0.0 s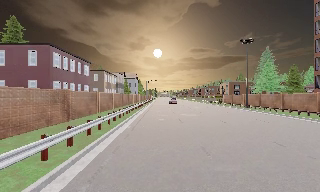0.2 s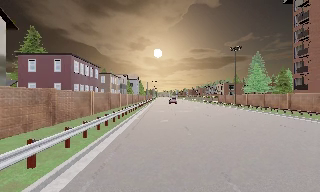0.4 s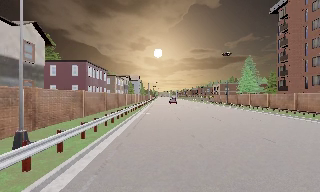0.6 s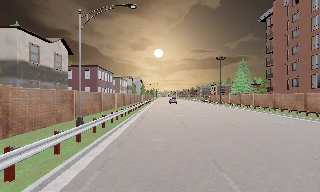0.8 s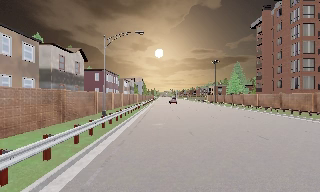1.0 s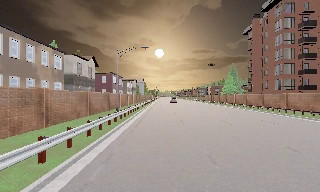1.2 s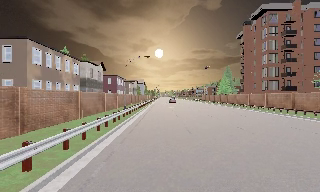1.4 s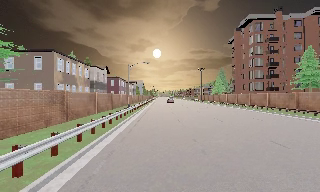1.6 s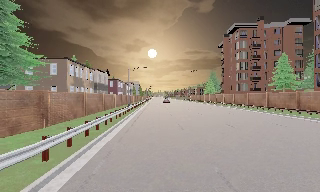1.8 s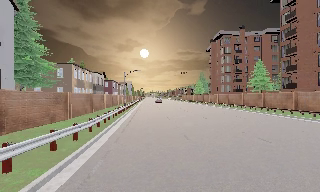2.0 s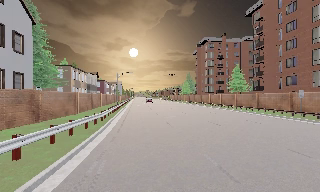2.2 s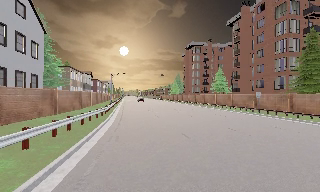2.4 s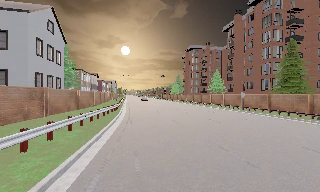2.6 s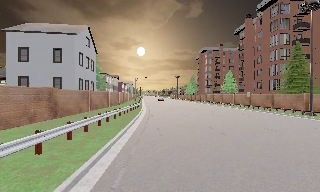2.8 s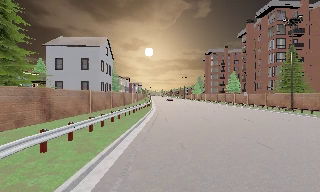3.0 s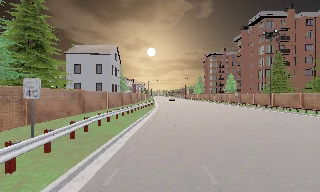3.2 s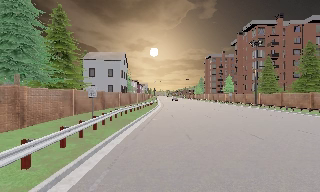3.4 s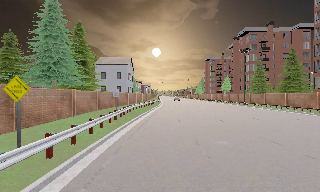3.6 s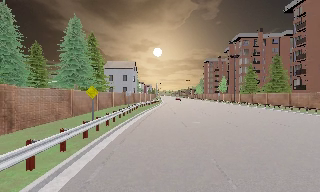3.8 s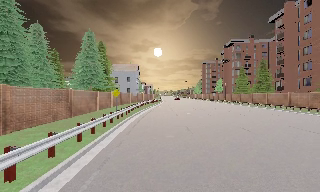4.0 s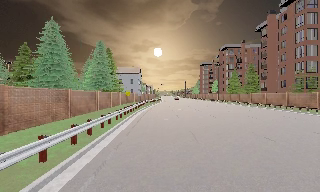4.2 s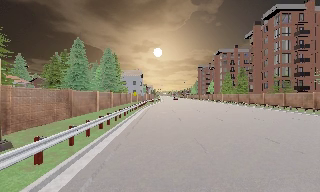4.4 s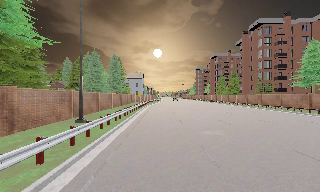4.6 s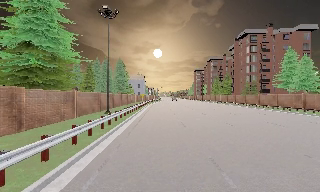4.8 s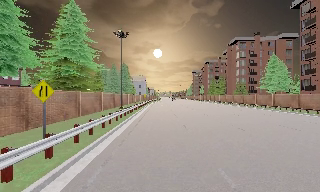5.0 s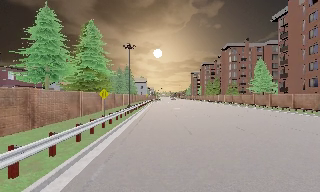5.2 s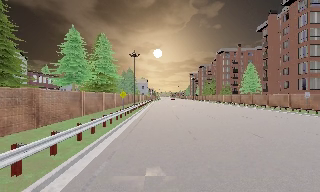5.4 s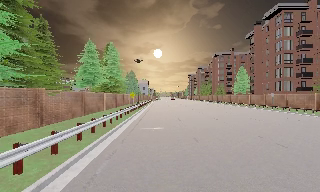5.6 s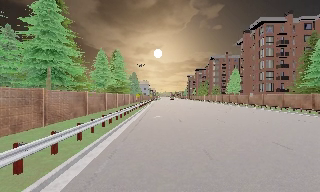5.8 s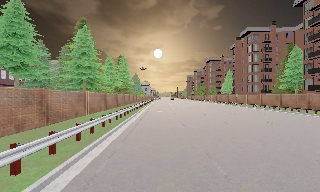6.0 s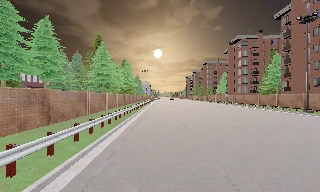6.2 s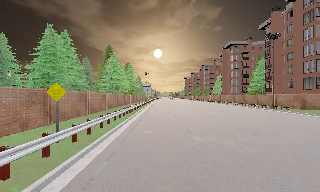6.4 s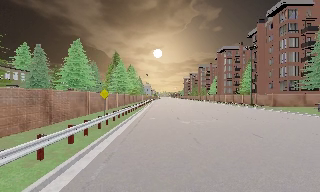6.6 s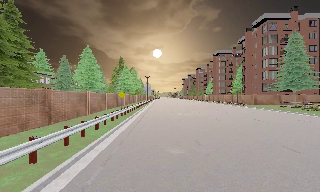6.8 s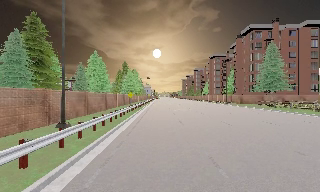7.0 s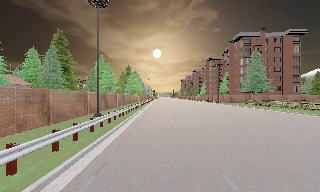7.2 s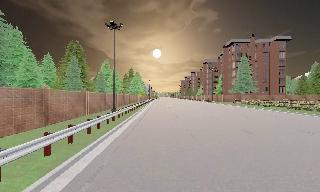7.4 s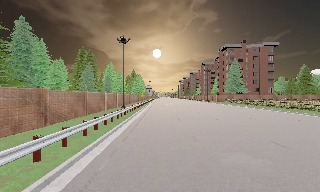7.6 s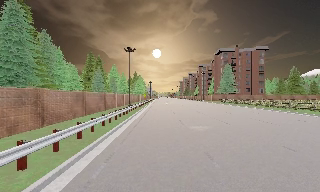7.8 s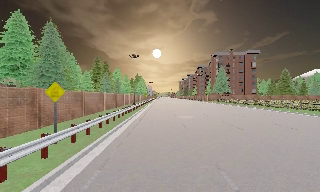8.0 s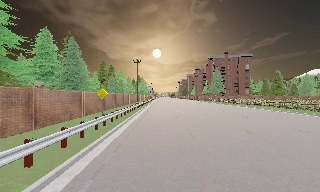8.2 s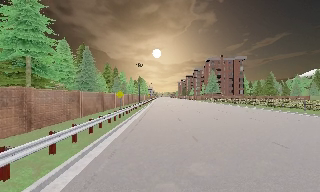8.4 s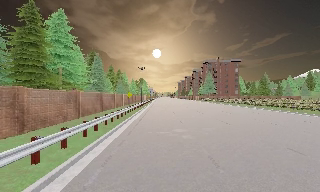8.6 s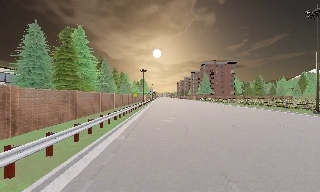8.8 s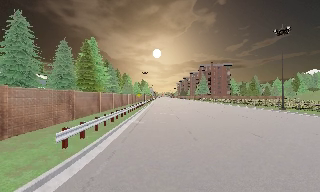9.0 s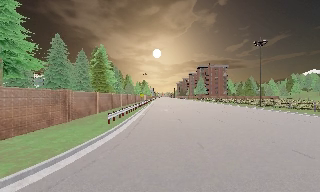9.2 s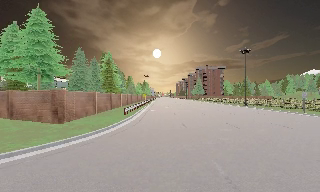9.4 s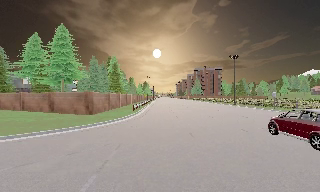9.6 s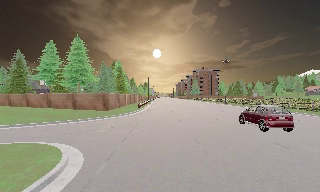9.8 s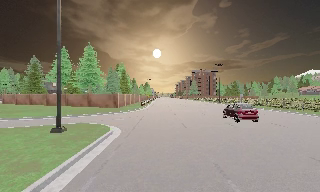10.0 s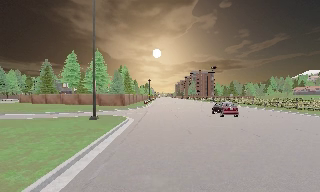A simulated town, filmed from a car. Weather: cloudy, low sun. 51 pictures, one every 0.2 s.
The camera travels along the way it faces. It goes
backward.
0.0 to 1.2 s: The camera travels backward, about 25 m, so what stands in front gets smaller.
1.2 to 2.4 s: The camera pans to its right, which is clockwise from overhead, by about 10 degrees. It travels backward, about 25 m, so what stands in front gets smaller.
2.4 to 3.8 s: The camera swings to its left by about 10 degrees, and the scene slides to the right. It travels backward, about 35 m, so what stands in front gets smaller.
3.8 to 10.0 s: The camera travels backward, about 175 m, so what stands in front gets smaller.
The film runs backward here.
